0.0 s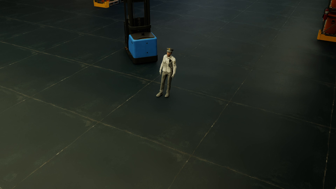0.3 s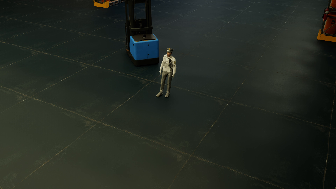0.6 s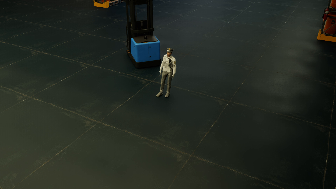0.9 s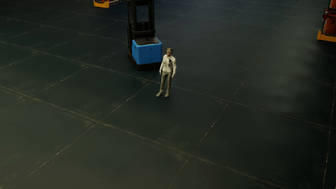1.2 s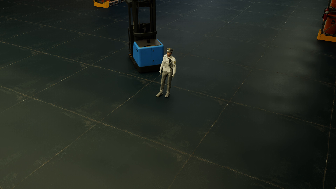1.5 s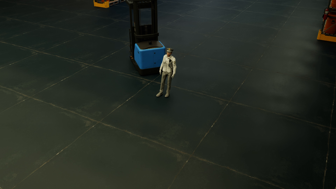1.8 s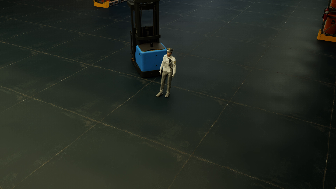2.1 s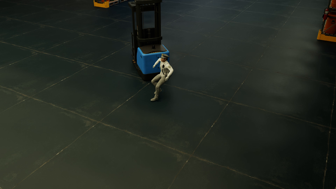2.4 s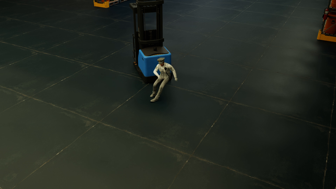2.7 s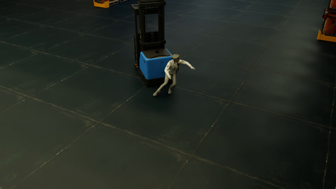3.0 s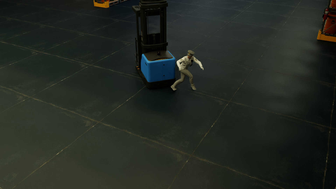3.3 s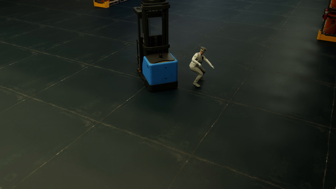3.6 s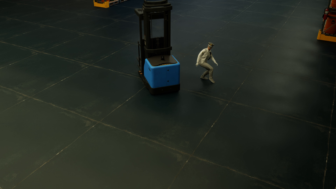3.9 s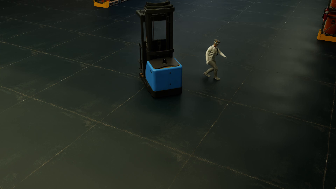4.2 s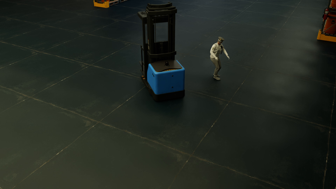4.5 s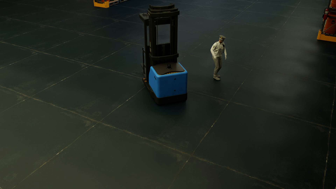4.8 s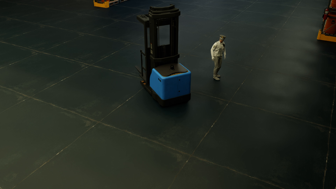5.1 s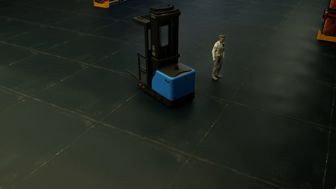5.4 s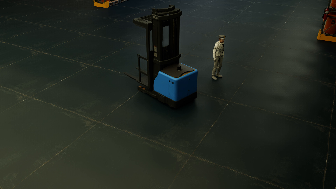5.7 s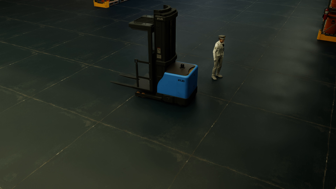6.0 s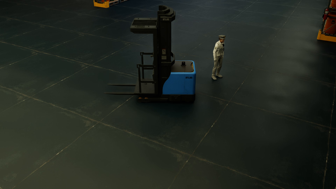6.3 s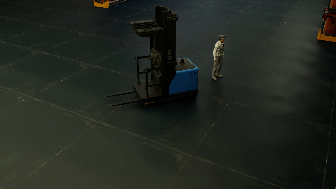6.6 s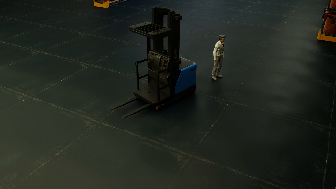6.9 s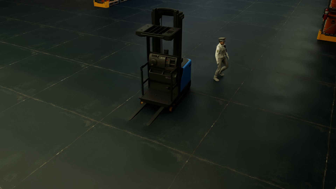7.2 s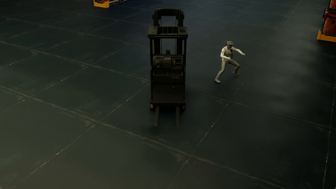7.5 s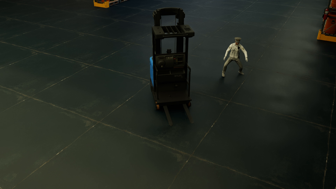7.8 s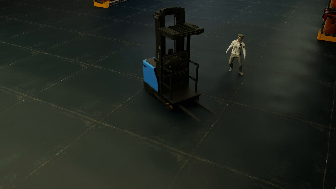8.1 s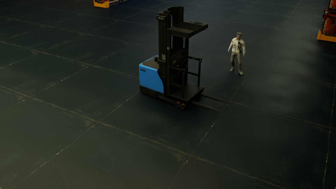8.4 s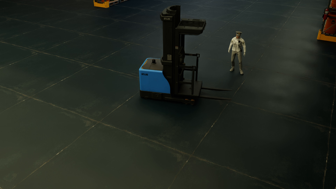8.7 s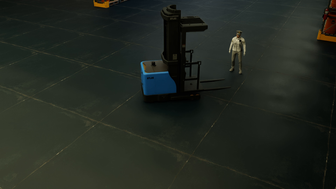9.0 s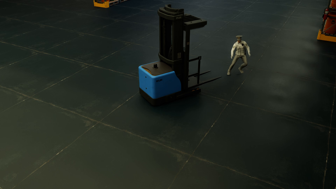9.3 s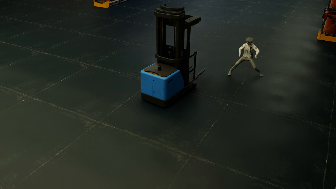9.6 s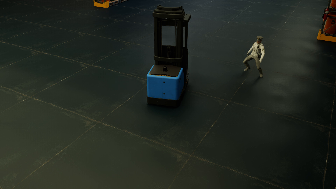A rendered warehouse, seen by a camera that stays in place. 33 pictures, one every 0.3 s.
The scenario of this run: Near miss between a forklift and a person.
